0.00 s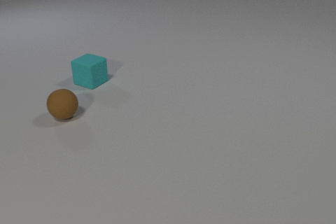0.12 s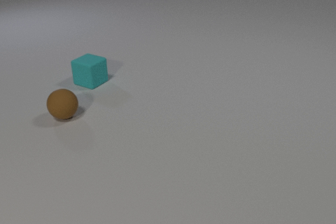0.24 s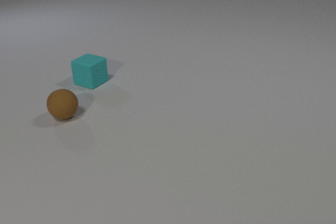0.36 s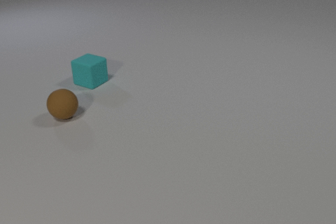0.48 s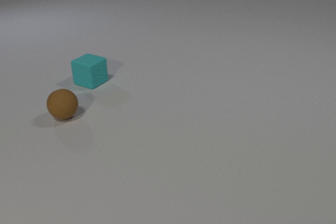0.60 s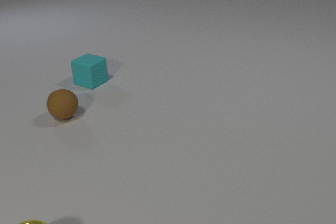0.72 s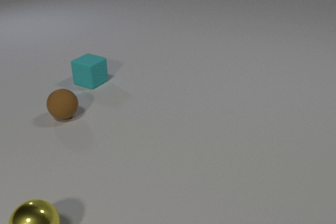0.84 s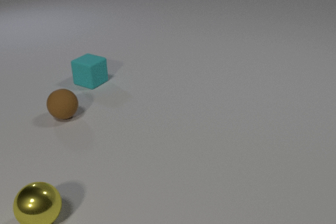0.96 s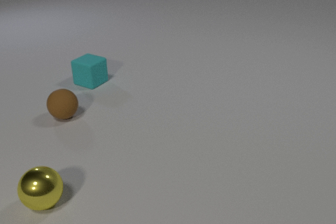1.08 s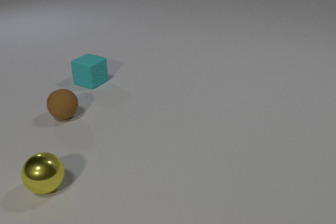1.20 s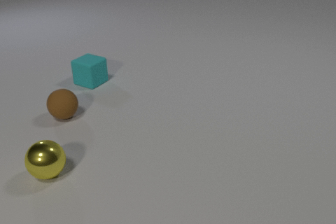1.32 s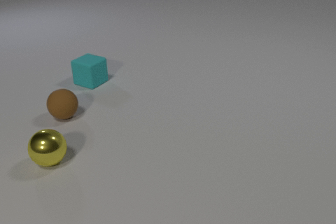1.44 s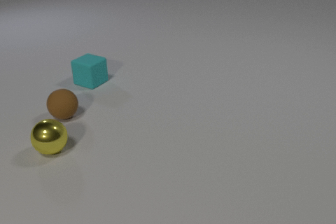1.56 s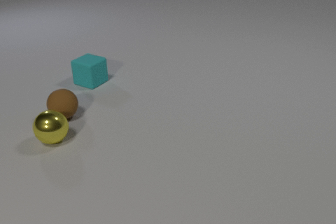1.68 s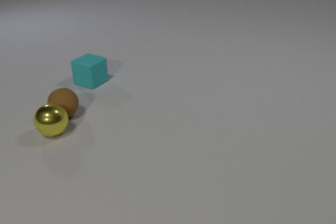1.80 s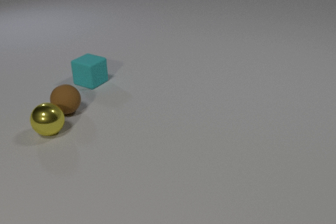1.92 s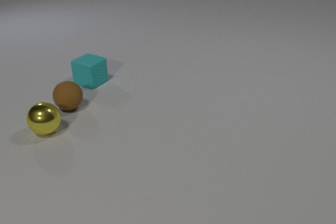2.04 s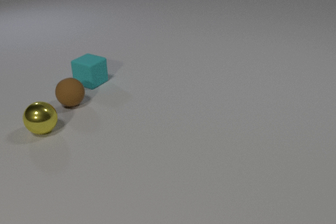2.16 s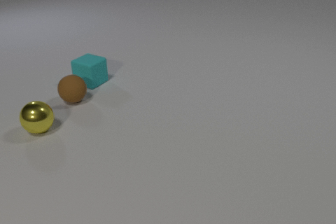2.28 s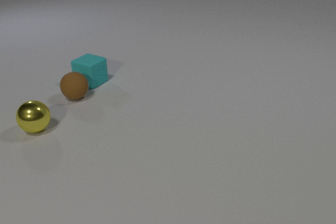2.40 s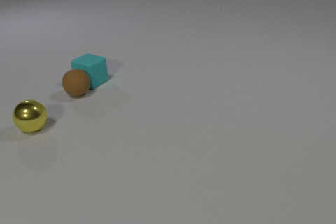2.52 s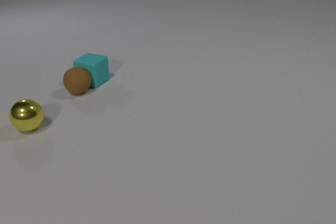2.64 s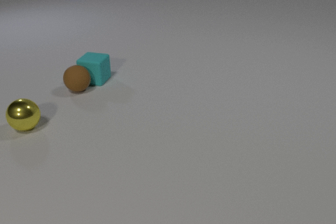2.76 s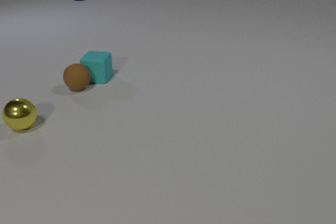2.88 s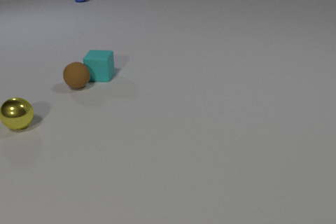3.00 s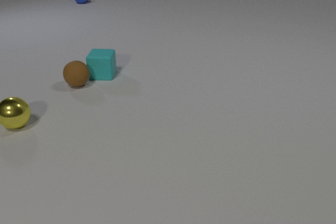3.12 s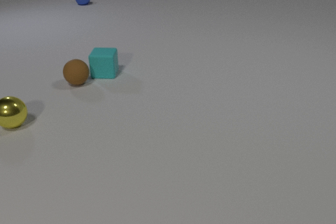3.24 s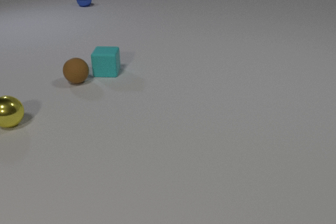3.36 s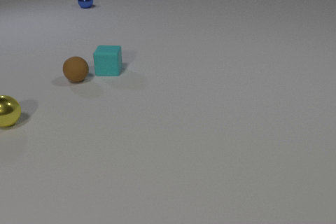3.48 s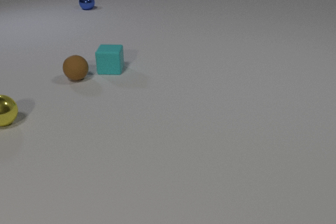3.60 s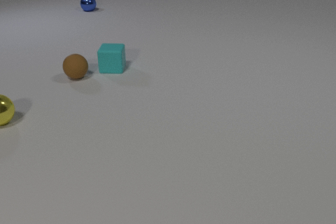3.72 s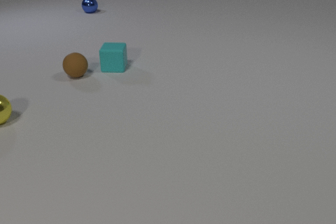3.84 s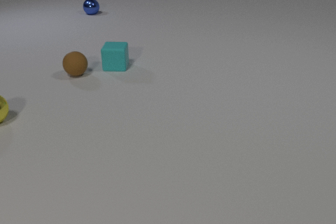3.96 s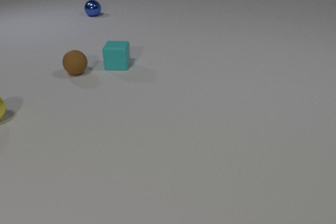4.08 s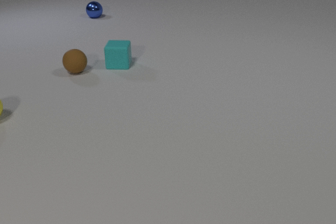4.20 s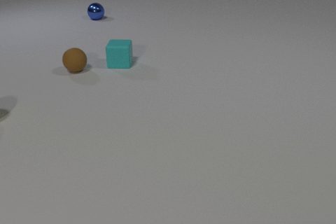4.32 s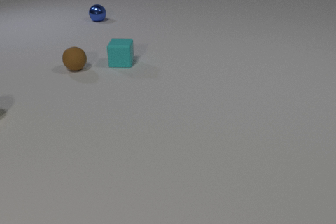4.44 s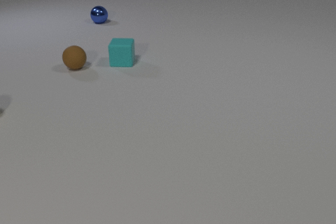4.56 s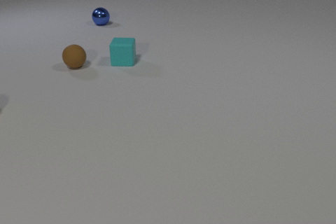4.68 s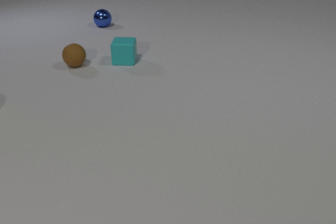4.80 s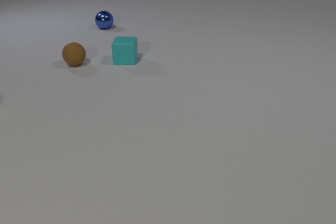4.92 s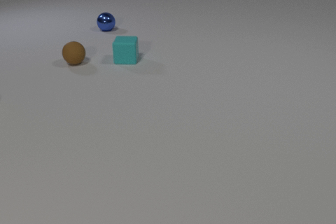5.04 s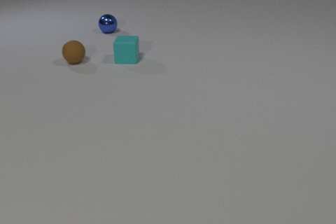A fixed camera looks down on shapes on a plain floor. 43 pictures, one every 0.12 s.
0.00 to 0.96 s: The yellow metal sphere comes in at the bottom edge, rolls away from the camera.
0.96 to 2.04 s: The yellow metal sphere rolls away from the camera. The brown rubber sphere rolls away from the camera. The yellow metal sphere and the brown rubber sphere collide.
2.04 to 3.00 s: The yellow metal sphere rolls to the left and away from the camera. The brown rubber sphere rolls away from the camera. The cyan rubber cube slides away from the camera and to the right, spins so that its near face slides to the right, counterclockwise seen from above. The blue metal sphere comes in at the top edge, rolls toward the camera. The brown rubber sphere and the cyan rubber cube collide.
3.00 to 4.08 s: The yellow metal sphere rolls to the left and away from the camera. The brown rubber sphere rolls away from the camera. The cyan rubber cube slides away from the camera and to the right. The blue metal sphere rolls toward the camera.
4.08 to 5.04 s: The yellow metal sphere leaves at the left edge. The brown rubber sphere rolls away from the camera. The cyan rubber cube slides away from the camera and to the right. The blue metal sphere rolls toward the camera.
What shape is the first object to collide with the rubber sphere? sphere.
How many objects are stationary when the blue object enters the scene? 0.
Are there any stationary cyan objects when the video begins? yes.
